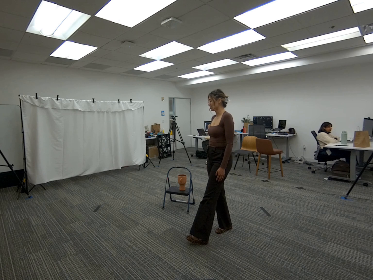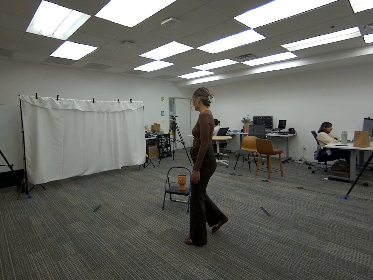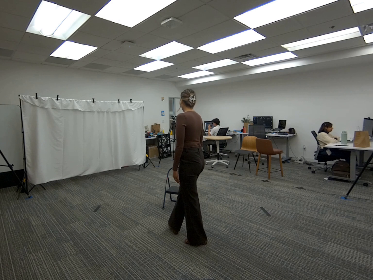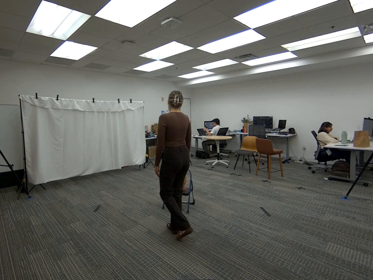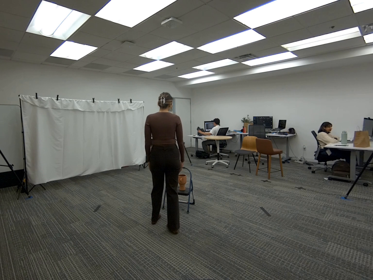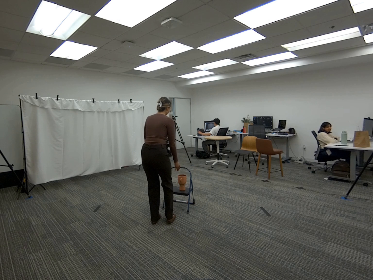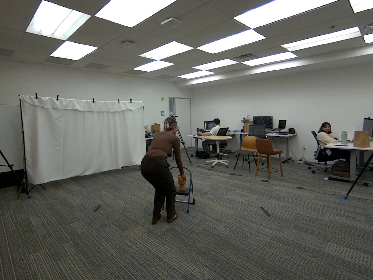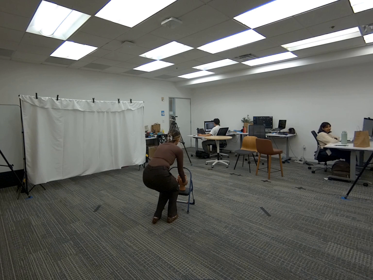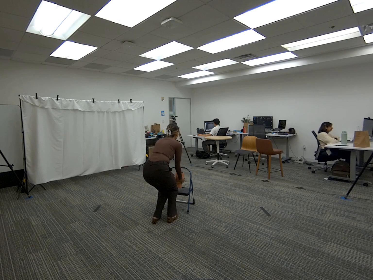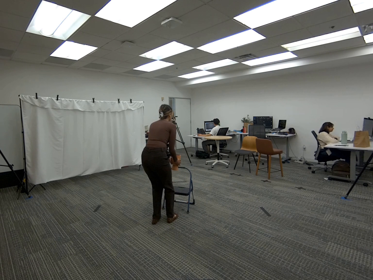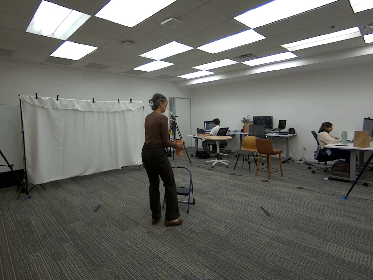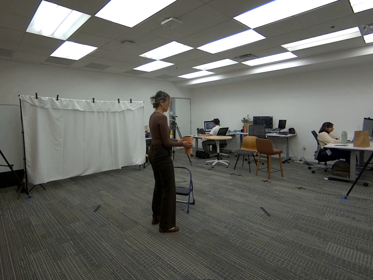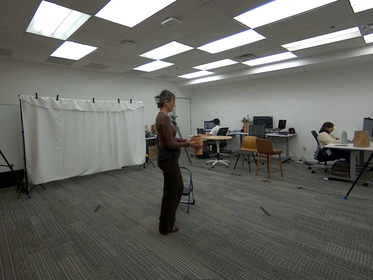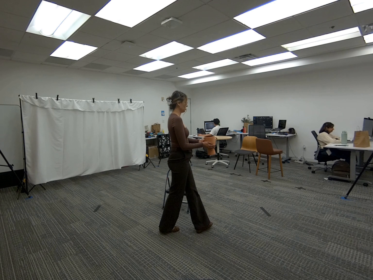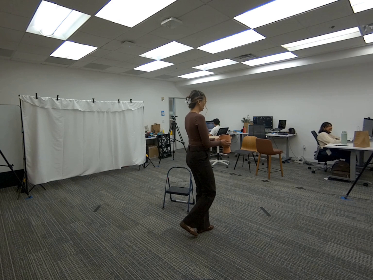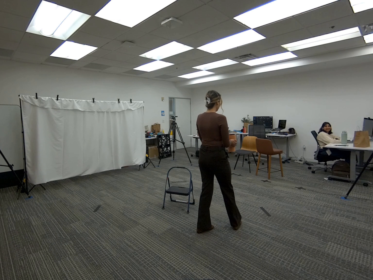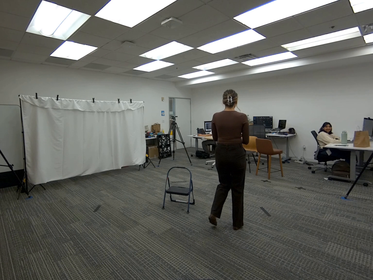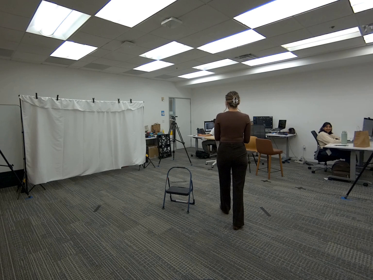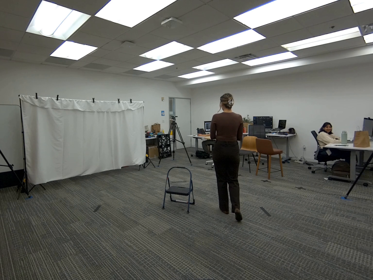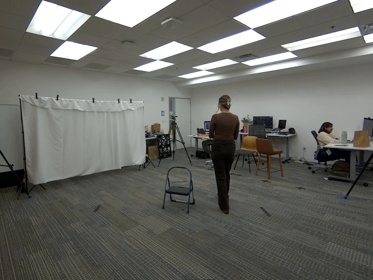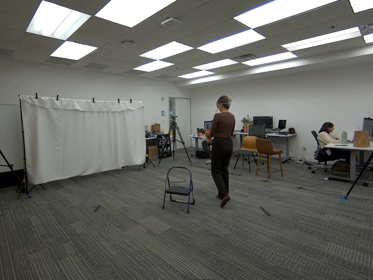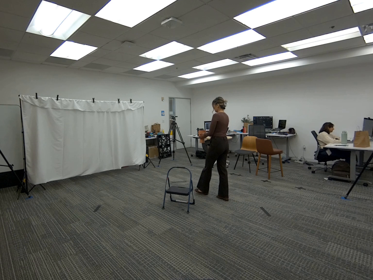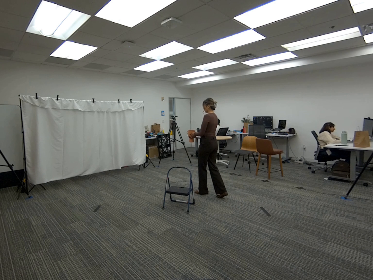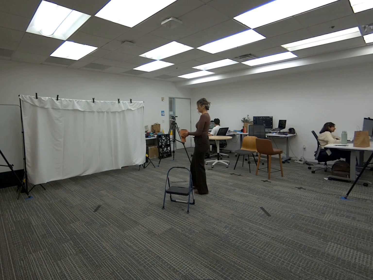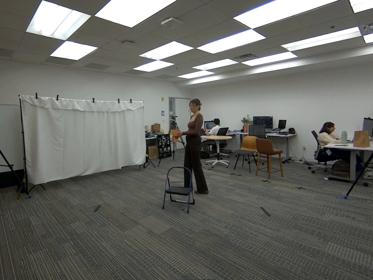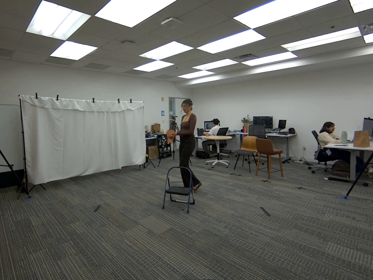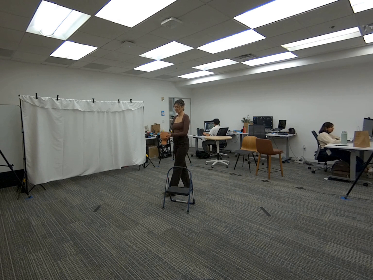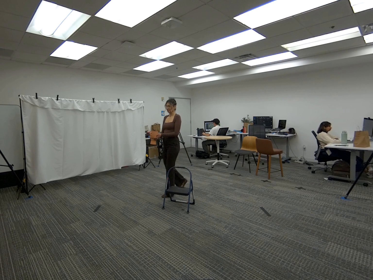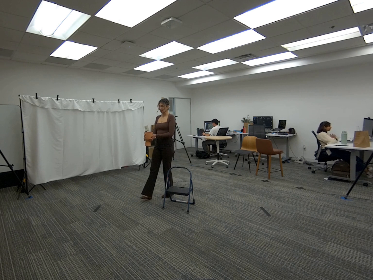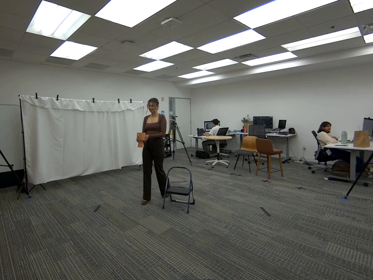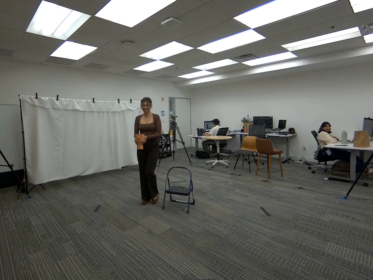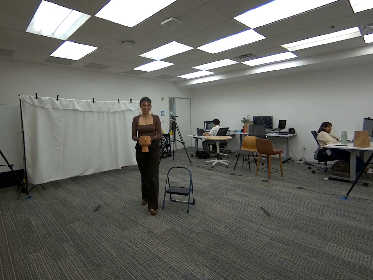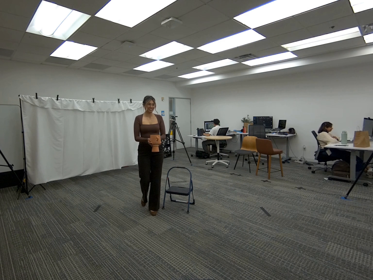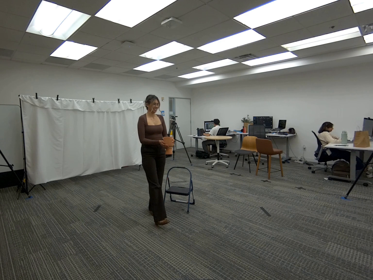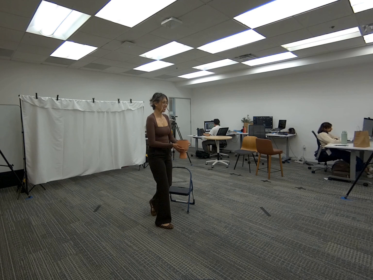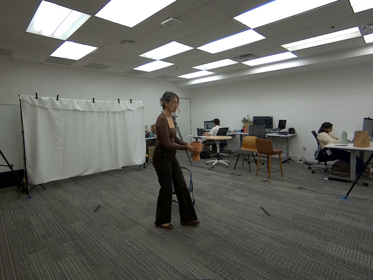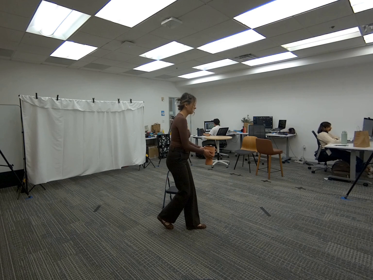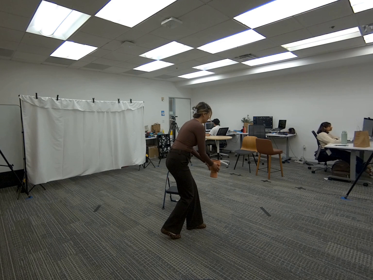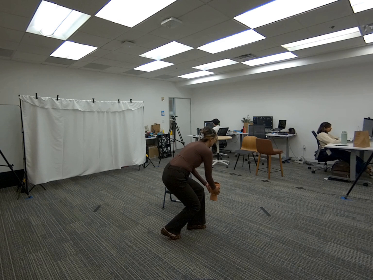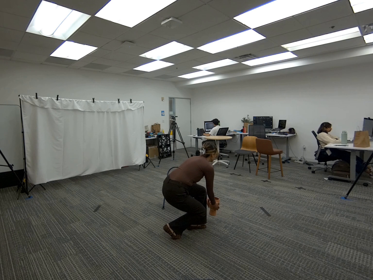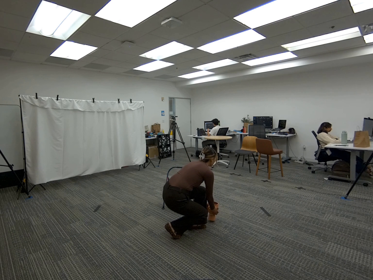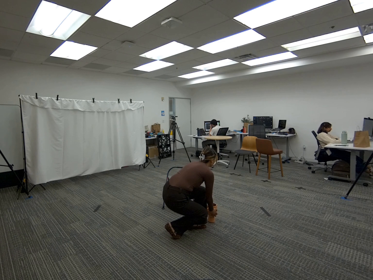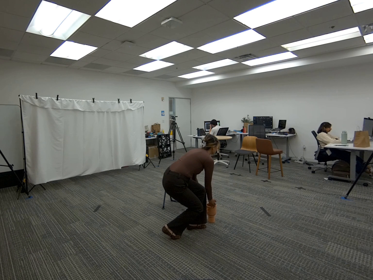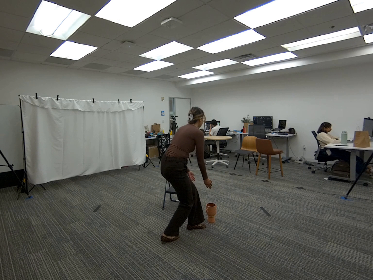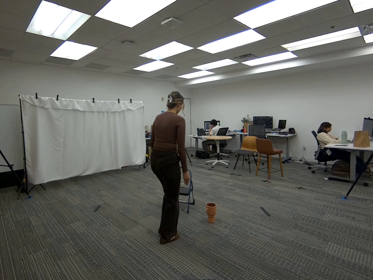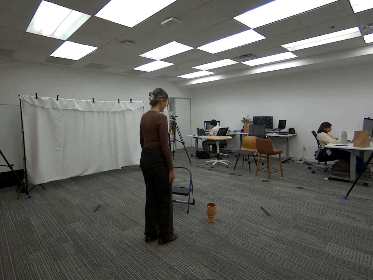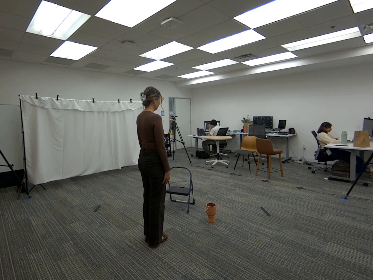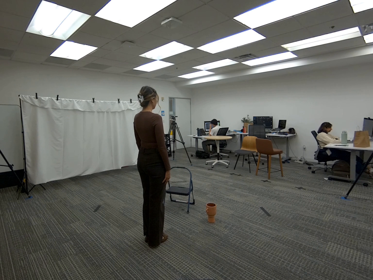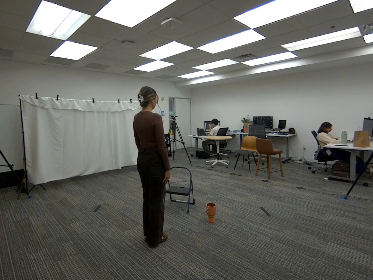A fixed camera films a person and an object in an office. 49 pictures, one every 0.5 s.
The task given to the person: Walk over to the ceramic vase on the step ladder and using both hands pick up the ceramic vase. Walk within the bounding area and place the ceramic vase on the ground.
